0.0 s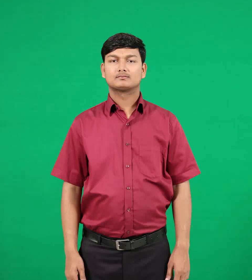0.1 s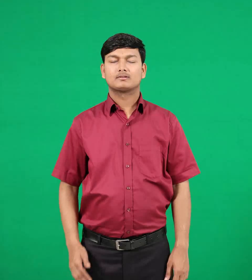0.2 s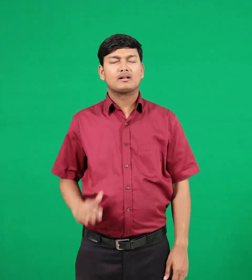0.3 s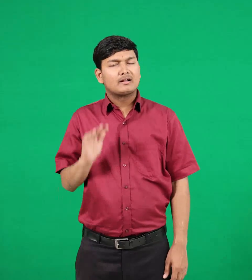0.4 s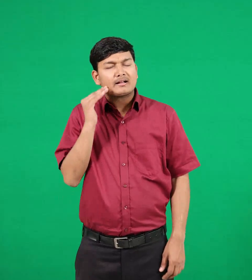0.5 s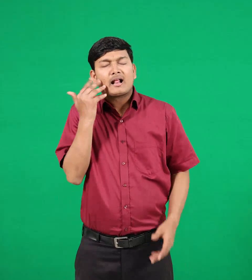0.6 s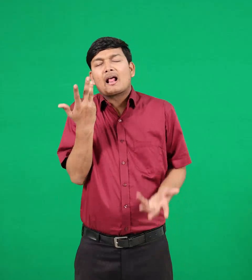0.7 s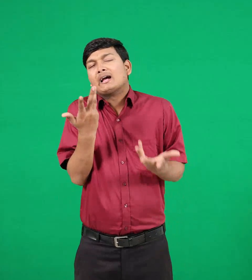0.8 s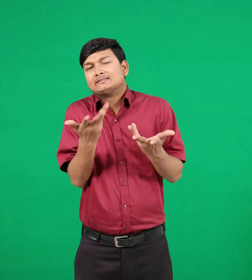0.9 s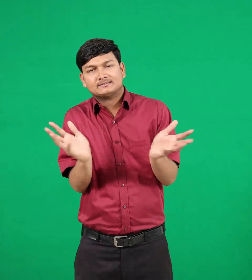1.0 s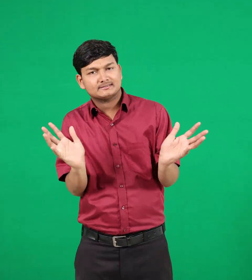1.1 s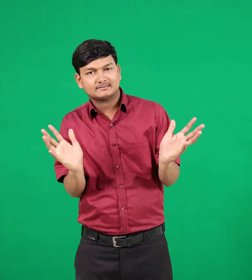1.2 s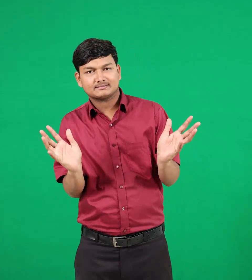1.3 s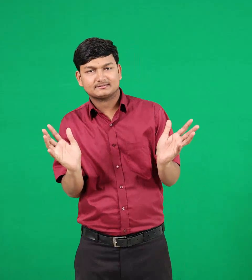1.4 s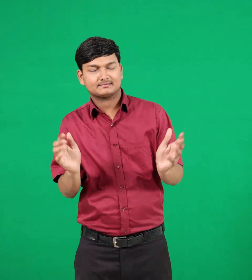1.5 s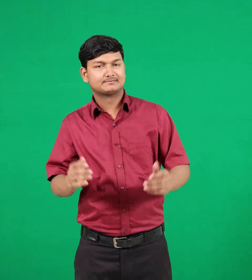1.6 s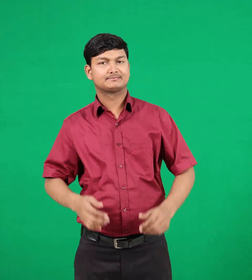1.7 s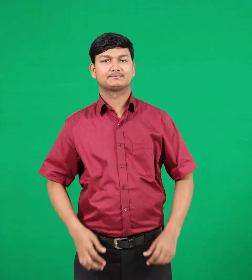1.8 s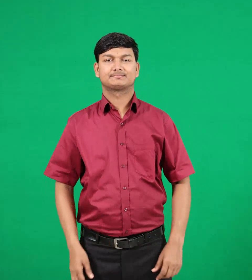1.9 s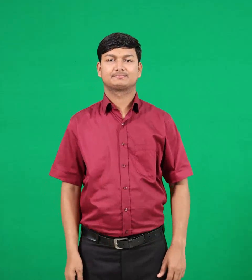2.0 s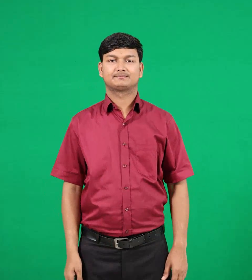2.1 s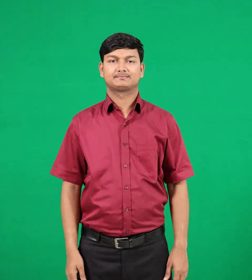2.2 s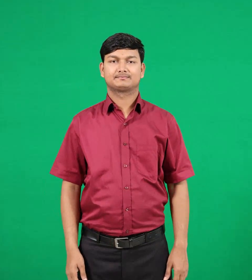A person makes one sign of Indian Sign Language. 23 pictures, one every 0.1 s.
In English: whenever
